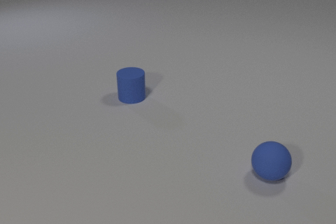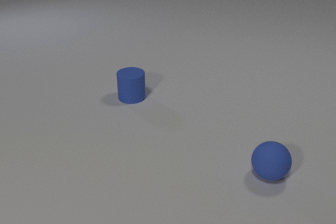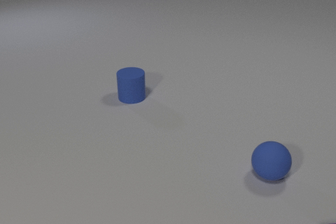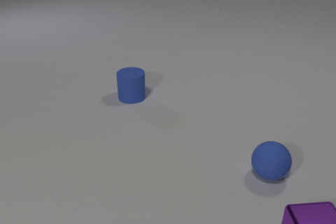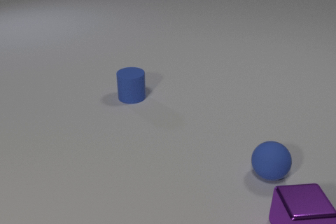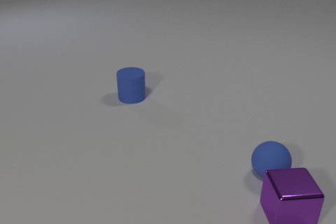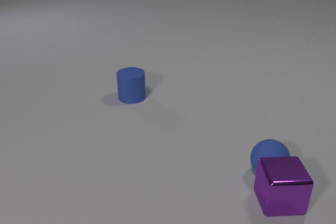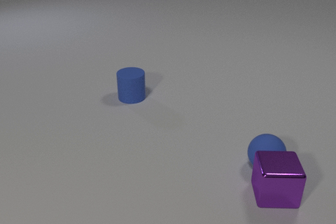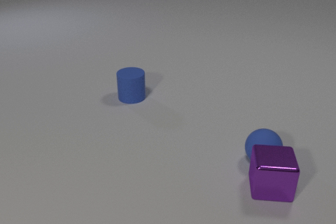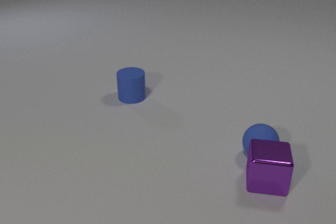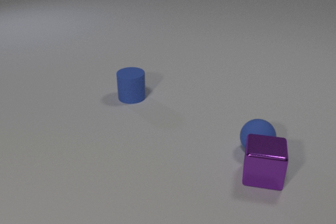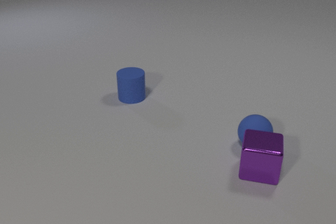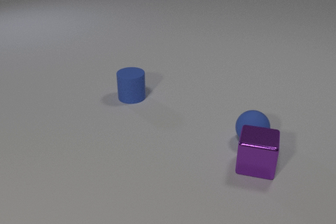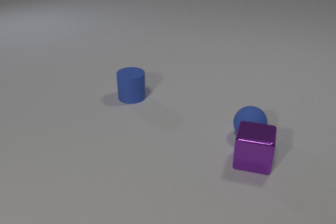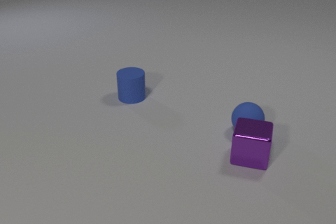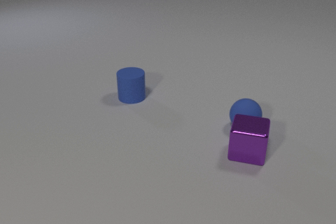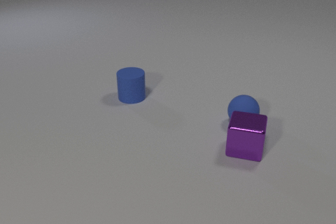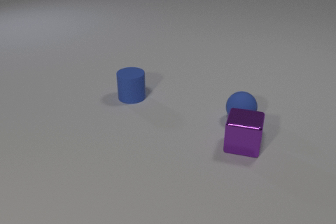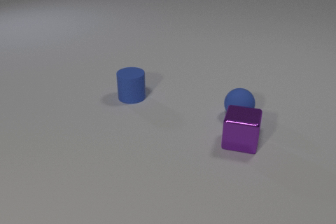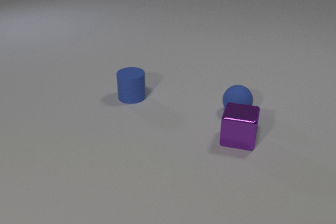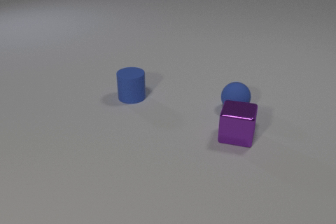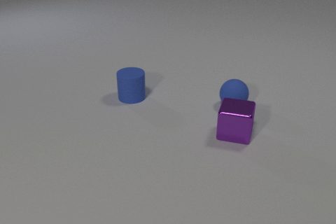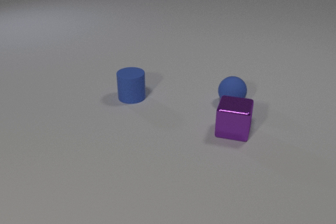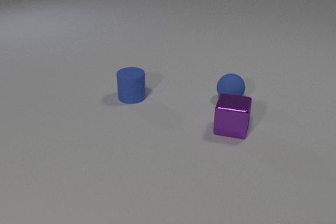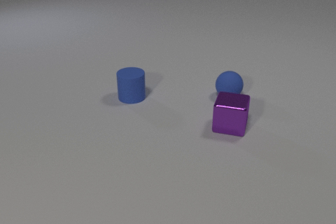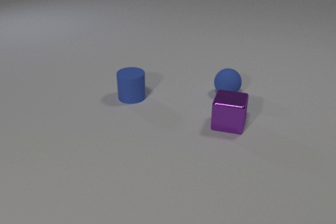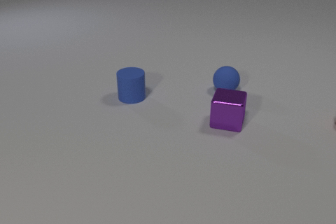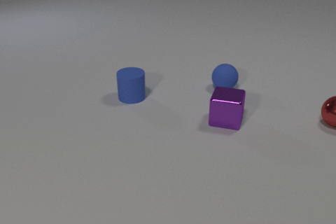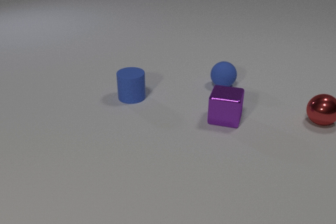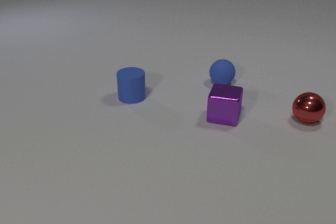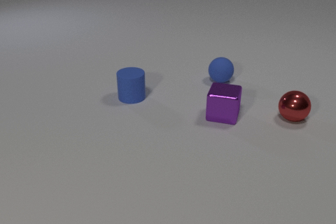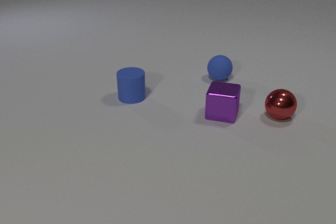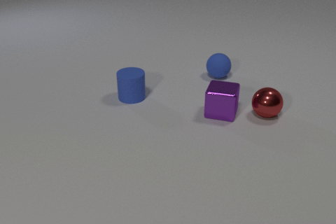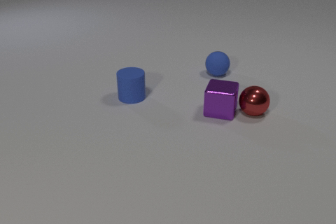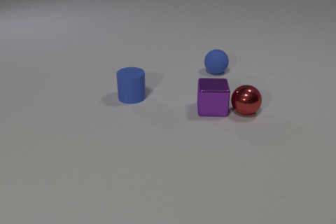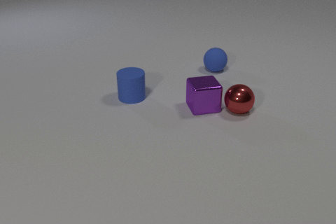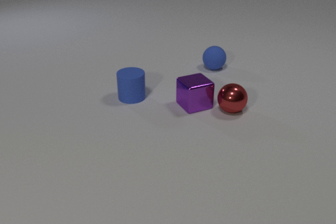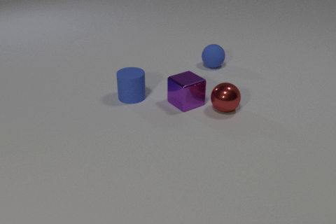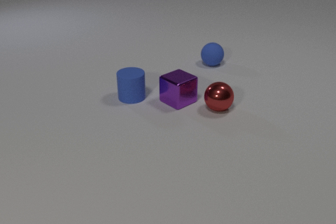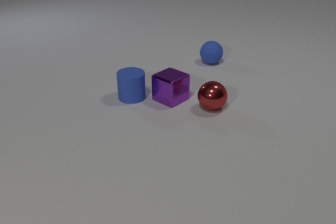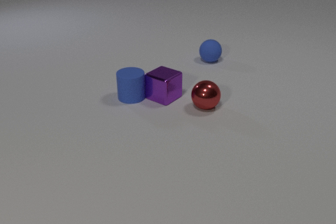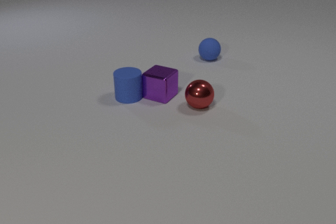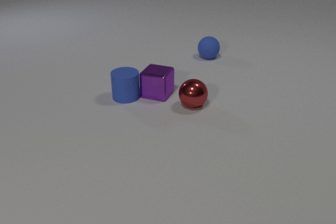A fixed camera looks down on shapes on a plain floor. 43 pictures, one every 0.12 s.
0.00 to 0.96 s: The purple metal cube comes in at the bottom edge, slides away from the camera and to the left. The blue rubber sphere rolls away from the camera. The purple metal cube and the blue rubber sphere collide.
0.96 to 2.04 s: The purple metal cube slides away from the camera and to the left. The blue rubber sphere rolls away from the camera.
2.04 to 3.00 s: The purple metal cube slides away from the camera and to the left. The blue rubber sphere rolls away from the camera.
3.00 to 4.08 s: The purple metal cube slides away from the camera and to the left. The blue rubber sphere rolls away from the camera. The red metal sphere comes in at the right edge, rolls to the left. The purple metal cube and the red metal sphere collide.
4.08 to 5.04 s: The purple metal cube slides to the left and away from the camera, spins counterclockwise seen from above by about 75 degrees, its near face sliding to the right. The blue rubber sphere rolls away from the camera. The red metal sphere rolls to the left. The blue rubber cylinder slides to the left. The purple metal cube and the blue rubber cylinder collide.
How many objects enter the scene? 2.
How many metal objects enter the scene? 2.
What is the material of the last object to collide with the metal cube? rubber.
